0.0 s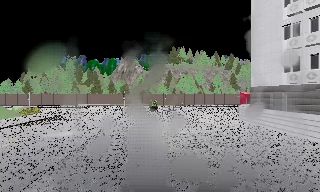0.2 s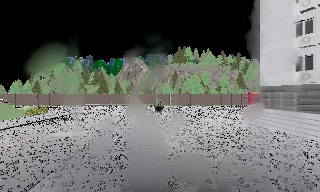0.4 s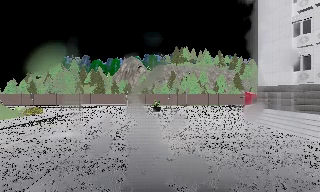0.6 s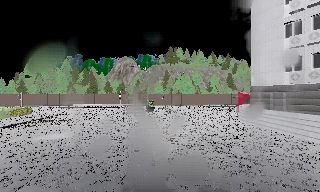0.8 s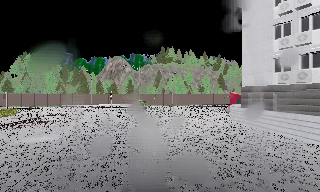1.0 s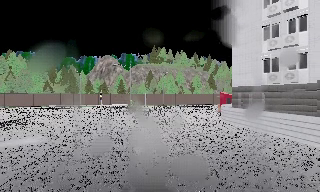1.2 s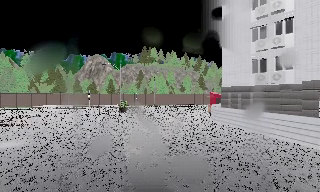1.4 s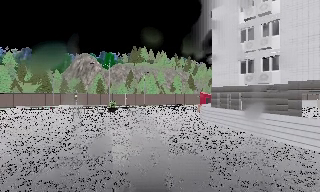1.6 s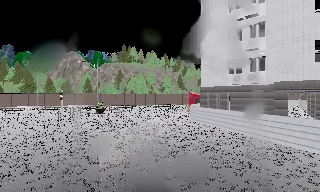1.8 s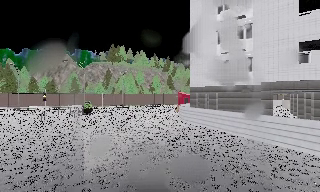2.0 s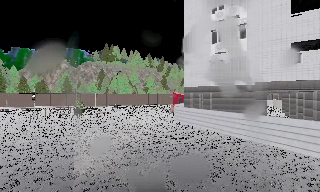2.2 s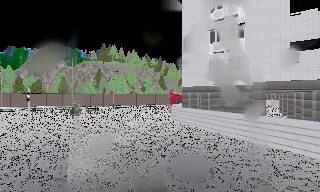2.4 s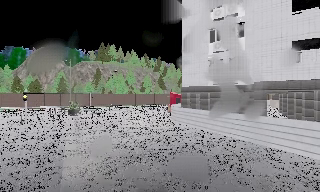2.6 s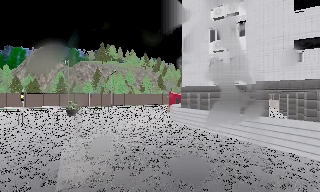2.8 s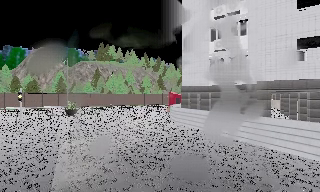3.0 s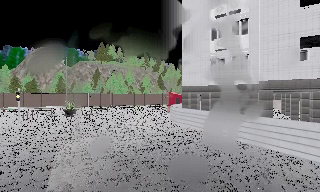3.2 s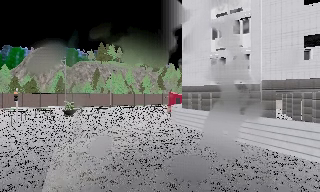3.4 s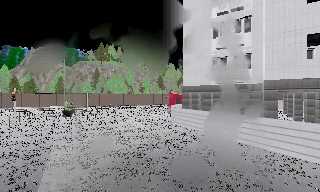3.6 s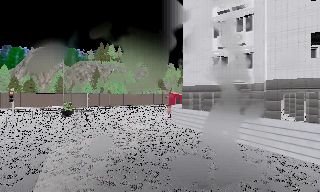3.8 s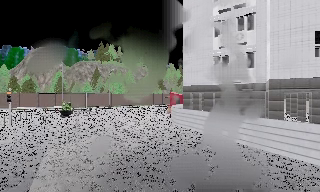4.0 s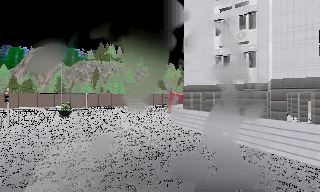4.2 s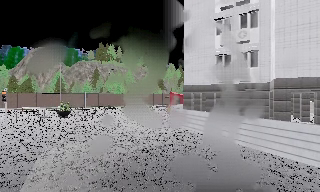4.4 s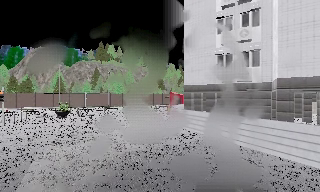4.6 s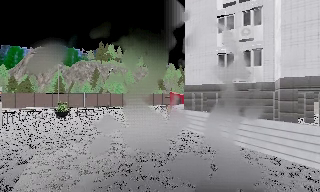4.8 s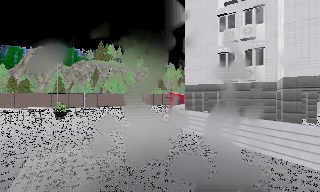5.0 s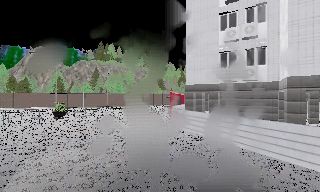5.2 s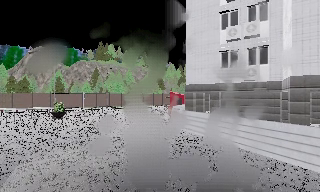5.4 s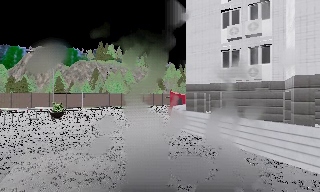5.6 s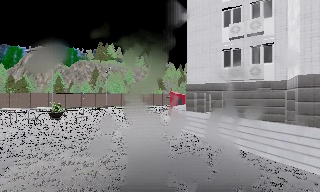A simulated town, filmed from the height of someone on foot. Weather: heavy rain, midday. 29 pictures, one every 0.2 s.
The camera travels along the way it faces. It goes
forward.
0.0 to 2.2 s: The camera pans to its right, which is clockwise from overhead, by about 25 degrees. It travels forward, about 2.5 m, so what stands in front looms larger.
2.2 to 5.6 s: The camera travels forward, about 3.5 m, so what stands in front looms larger.
The film runs forward here.
